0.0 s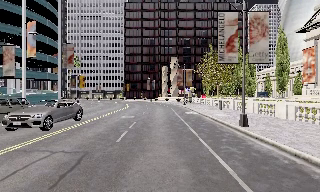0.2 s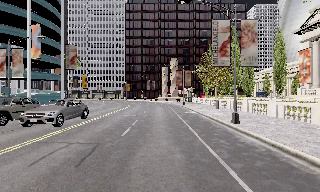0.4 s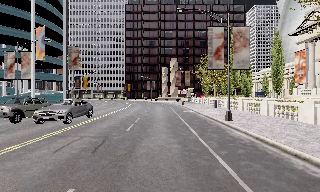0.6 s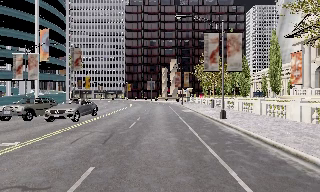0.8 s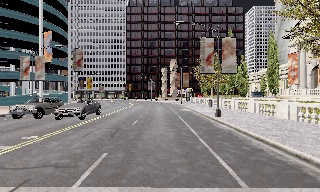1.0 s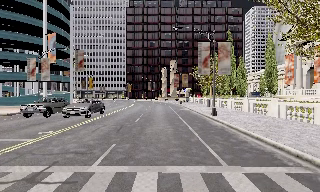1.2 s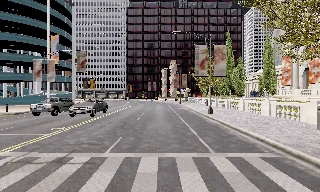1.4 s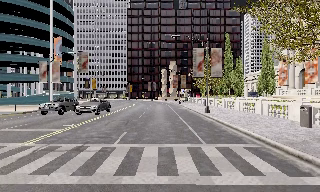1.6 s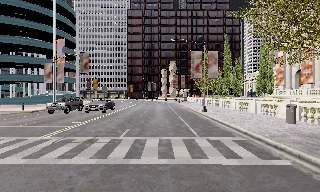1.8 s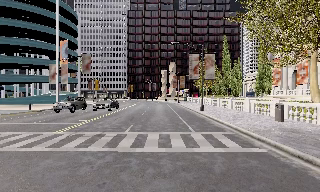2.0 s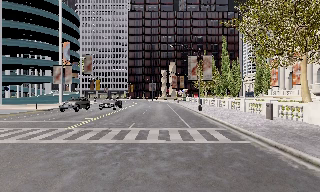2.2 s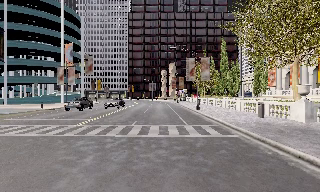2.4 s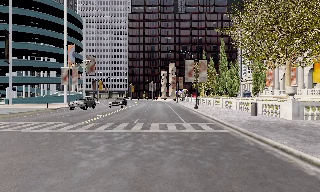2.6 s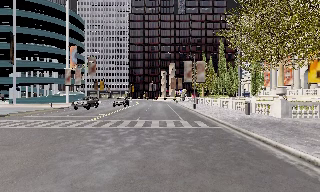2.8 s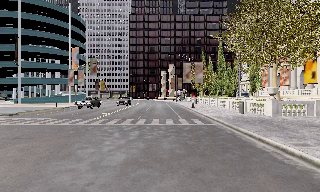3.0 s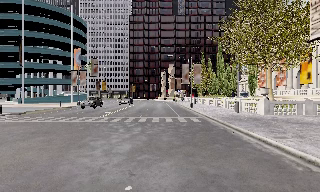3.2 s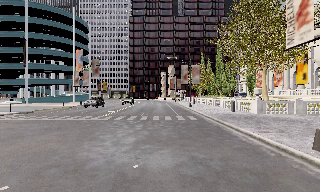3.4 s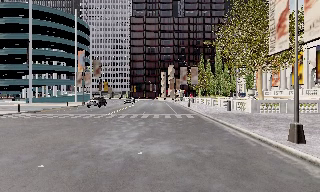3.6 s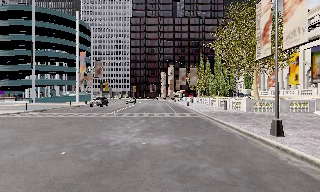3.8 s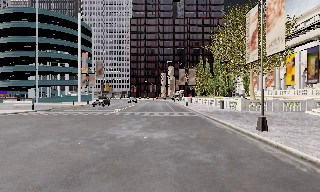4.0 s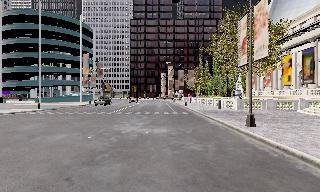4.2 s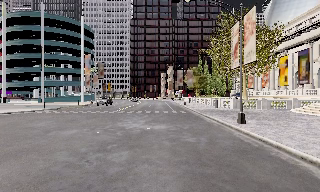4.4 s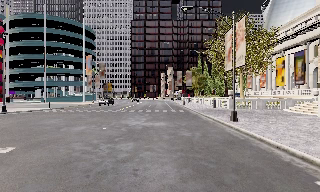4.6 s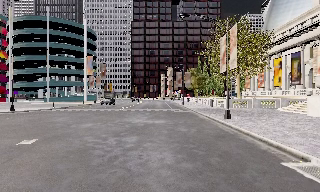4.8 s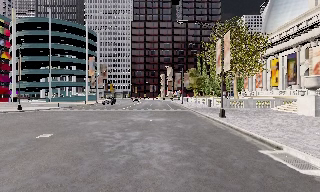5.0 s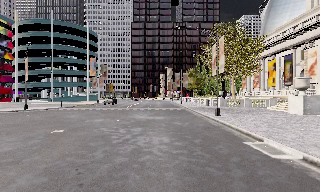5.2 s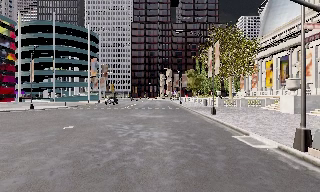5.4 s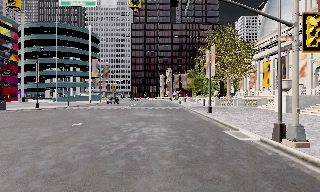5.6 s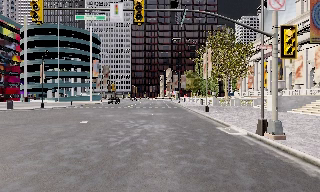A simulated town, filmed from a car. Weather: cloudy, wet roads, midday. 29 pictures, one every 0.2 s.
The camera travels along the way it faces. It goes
backward.
0.0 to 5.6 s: The camera travels backward, about 30 m, so what stands in front gets smaller.
The film runs backward here.
